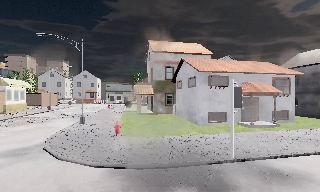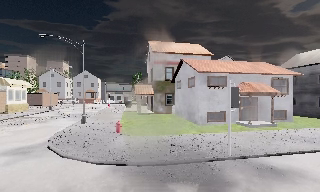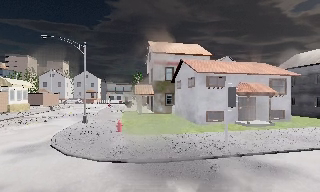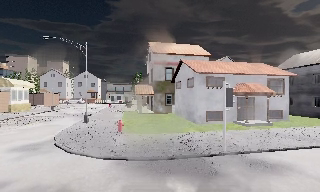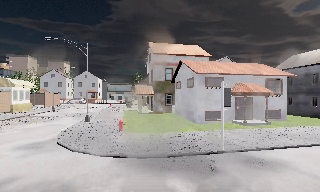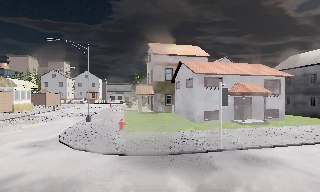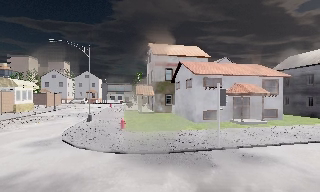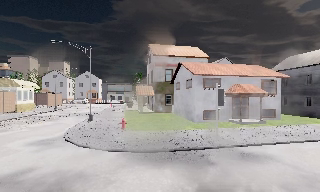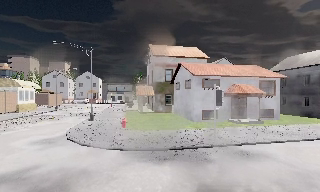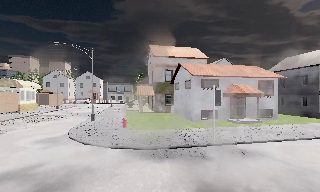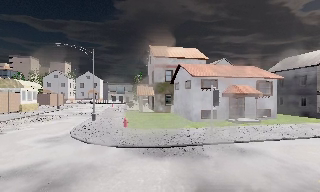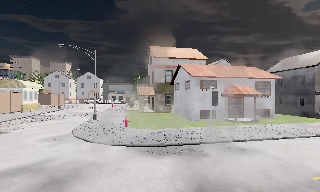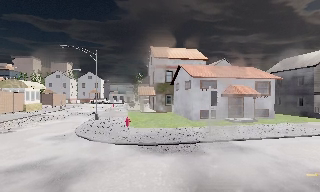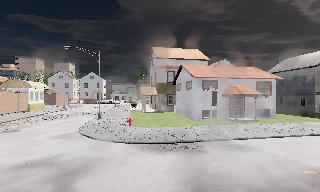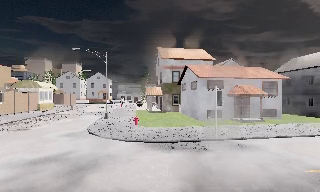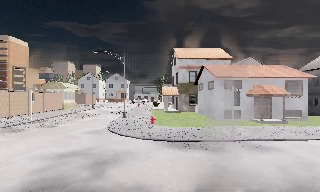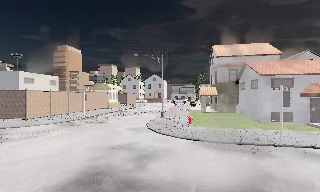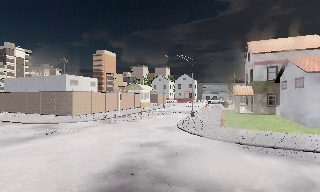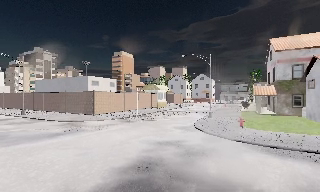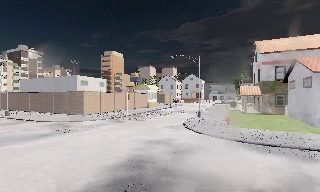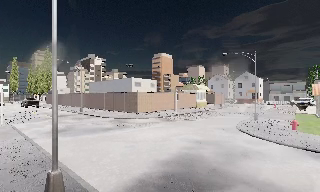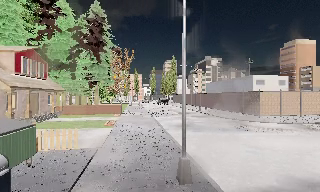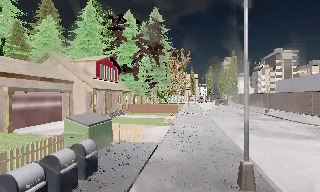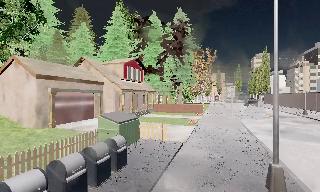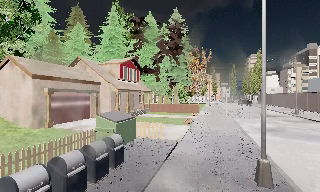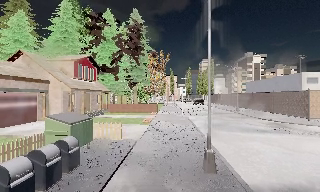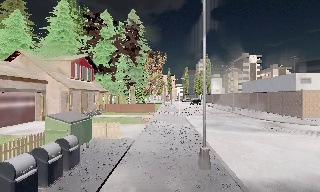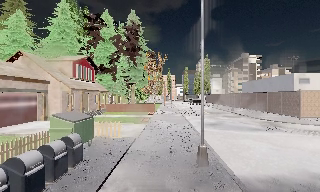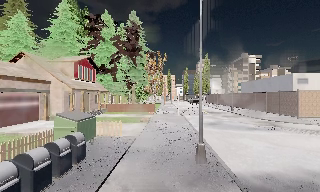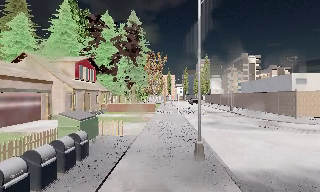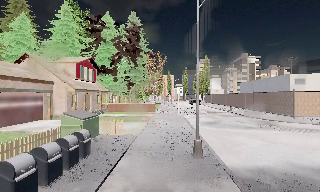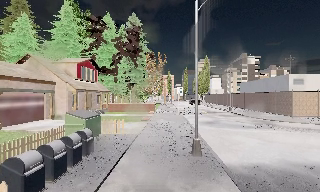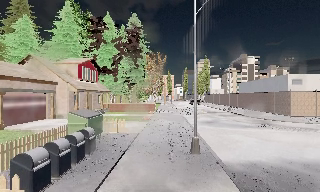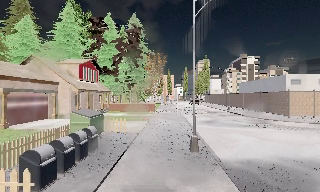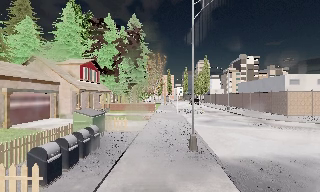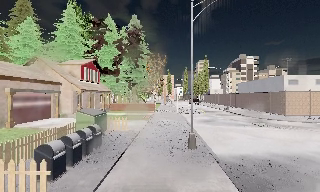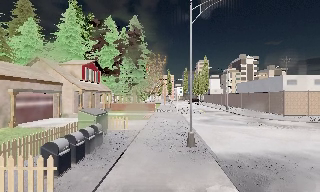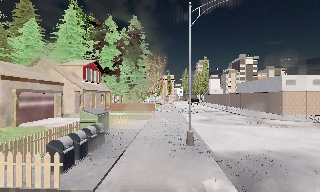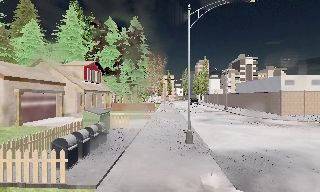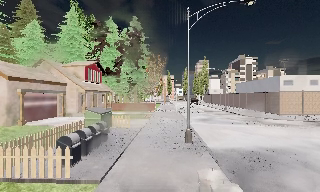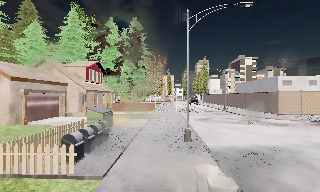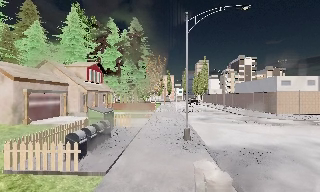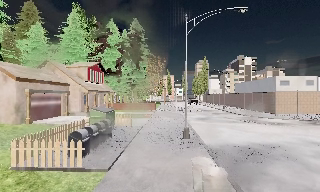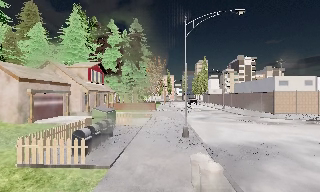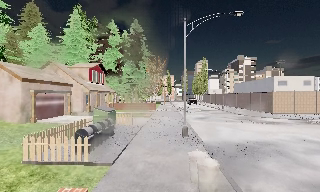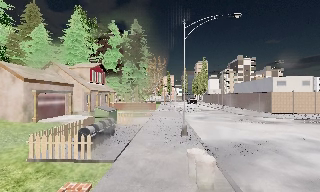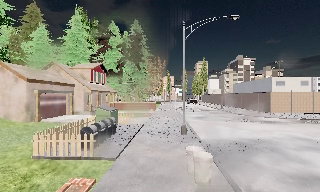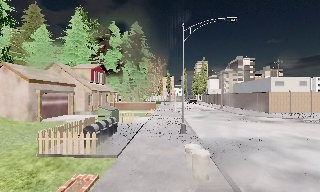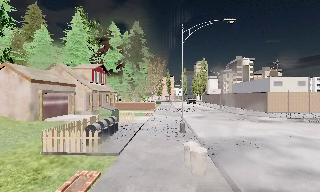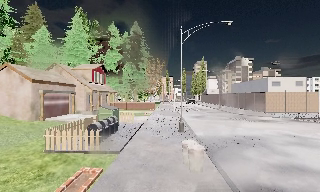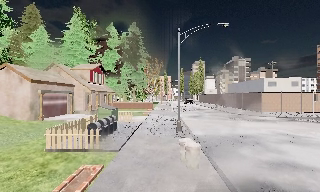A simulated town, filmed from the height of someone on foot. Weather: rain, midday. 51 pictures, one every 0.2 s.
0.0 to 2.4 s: The camera travels backward, about 3 m, so what stands in front gets smaller.
2.4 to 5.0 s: The camera pans to its left, which is counterclockwise from overhead, by about 105 degrees. It travels backward, about 3 m.
5.0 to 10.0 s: The camera travels backward, about 6 m, so what stands in front gets smaller.
The film runs backward here.
